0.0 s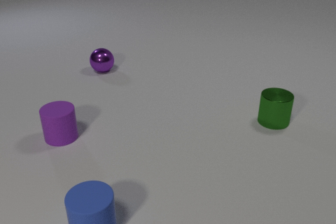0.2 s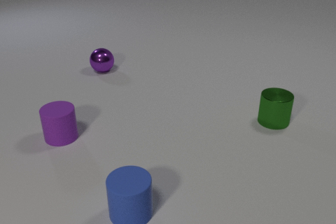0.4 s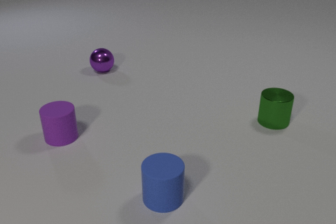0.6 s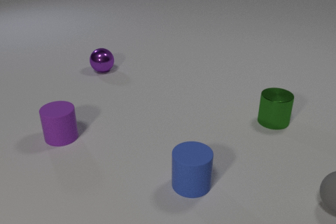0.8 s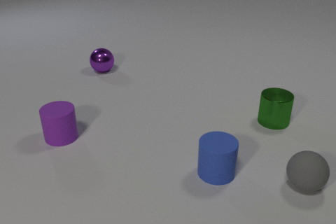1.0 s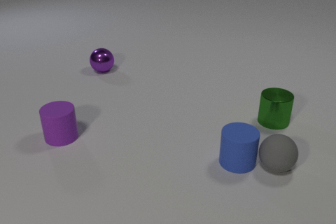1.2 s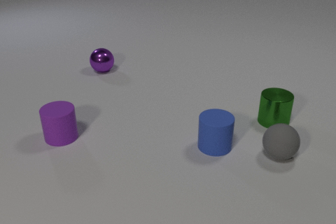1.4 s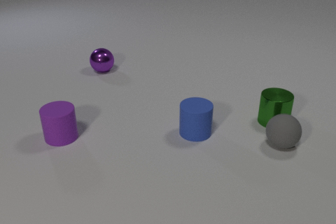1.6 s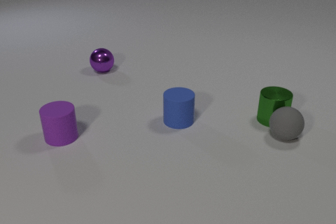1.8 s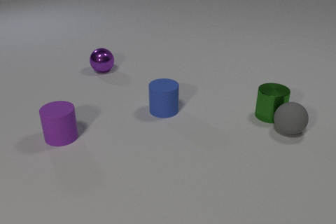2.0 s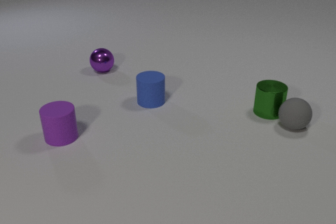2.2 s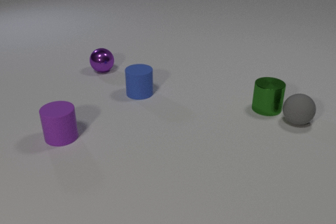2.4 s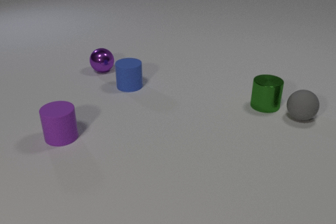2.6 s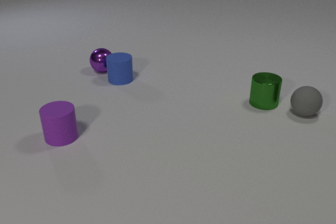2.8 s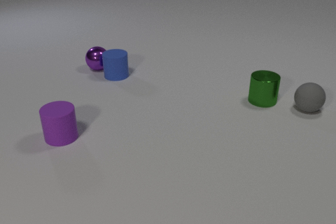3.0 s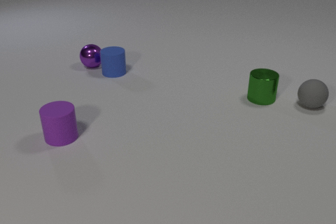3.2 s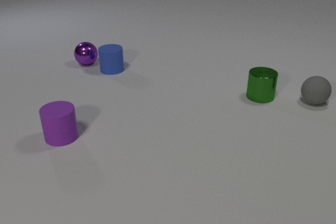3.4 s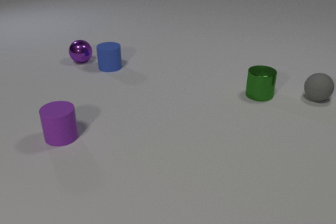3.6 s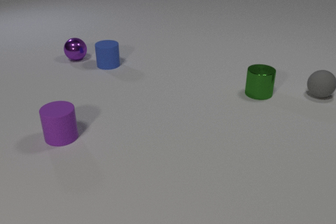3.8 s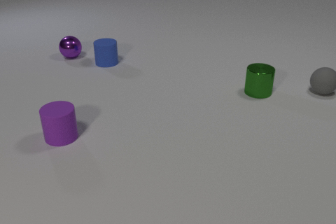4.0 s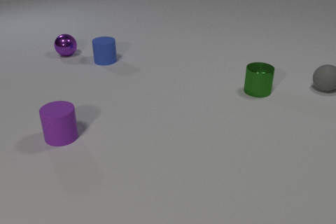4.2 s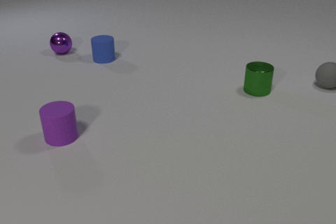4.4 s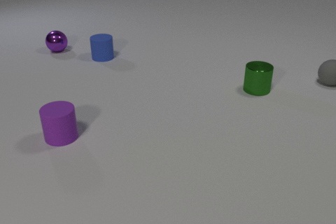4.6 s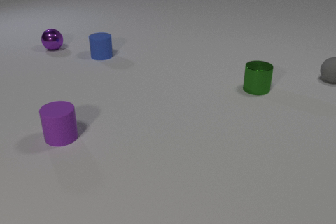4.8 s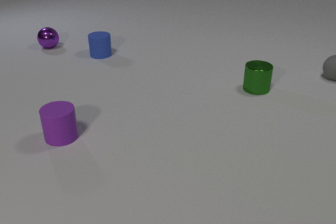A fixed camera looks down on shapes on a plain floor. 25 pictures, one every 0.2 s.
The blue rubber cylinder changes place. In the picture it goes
away from the camera.
The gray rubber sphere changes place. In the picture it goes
away from the camera.
0.0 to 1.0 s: The gray rubber sphere comes in at the right edge, rolls to the left and away from the camera. The blue rubber cylinder slides to the right and away from the camera. The gray rubber sphere and the blue rubber cylinder collide.
1.0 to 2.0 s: The gray rubber sphere rolls away from the camera. The blue rubber cylinder slides away from the camera and to the left. The green metal cylinder slides away from the camera. The gray rubber sphere and the green metal cylinder collide.
2.0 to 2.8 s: The gray rubber sphere rolls away from the camera. The blue rubber cylinder slides away from the camera and to the left. The green metal cylinder slides away from the camera. The purple metal sphere rolls away from the camera. The blue rubber cylinder and the purple metal sphere collide.
2.8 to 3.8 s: The gray rubber sphere rolls away from the camera. The blue rubber cylinder slides away from the camera. The green metal cylinder slides away from the camera. The purple metal sphere rolls away from the camera and to the left.
3.8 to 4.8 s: The gray rubber sphere rolls away from the camera. The blue rubber cylinder slides away from the camera. The green metal cylinder slides away from the camera. The purple metal sphere rolls away from the camera and to the left.
Are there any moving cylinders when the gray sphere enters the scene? yes.
What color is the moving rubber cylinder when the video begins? blue.
What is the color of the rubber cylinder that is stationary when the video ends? purple.
